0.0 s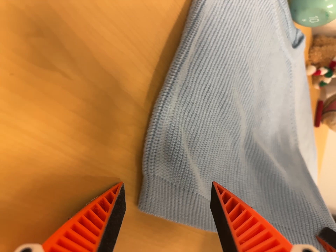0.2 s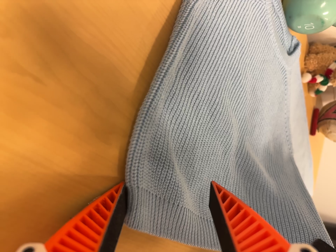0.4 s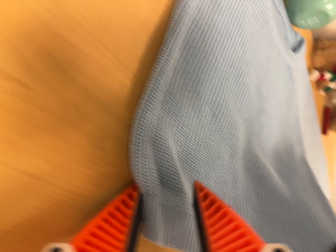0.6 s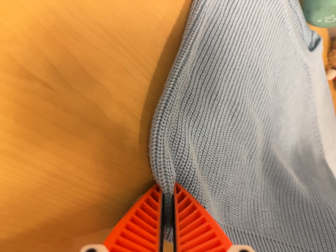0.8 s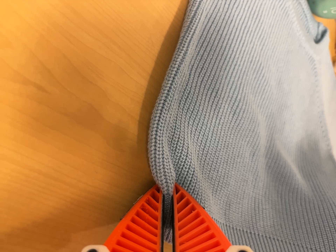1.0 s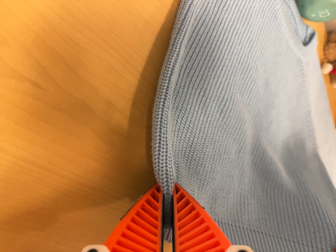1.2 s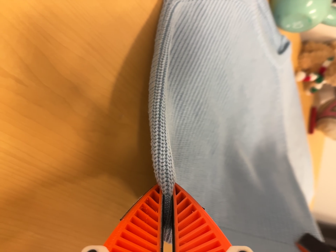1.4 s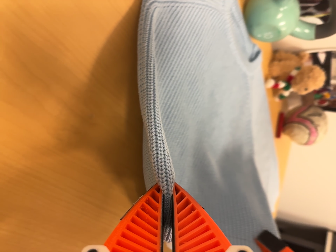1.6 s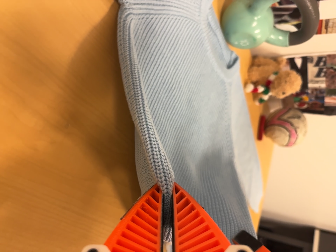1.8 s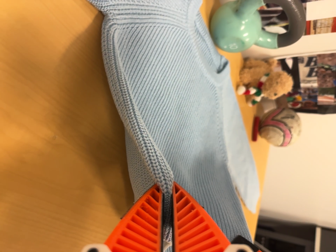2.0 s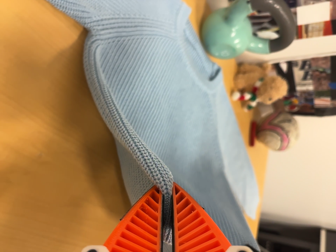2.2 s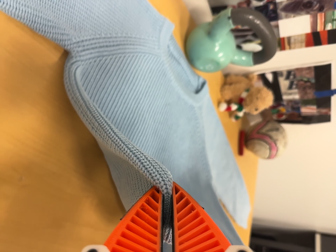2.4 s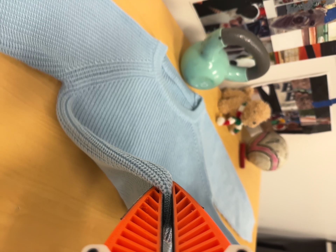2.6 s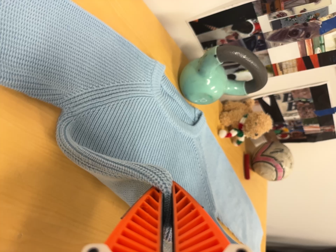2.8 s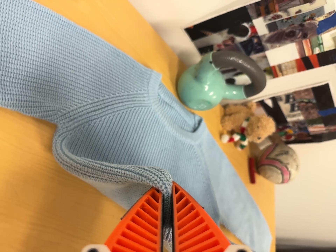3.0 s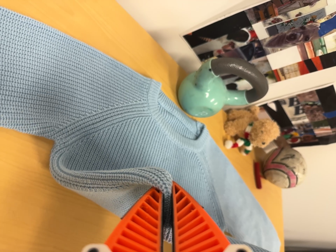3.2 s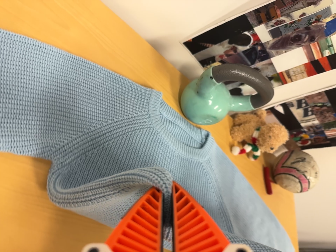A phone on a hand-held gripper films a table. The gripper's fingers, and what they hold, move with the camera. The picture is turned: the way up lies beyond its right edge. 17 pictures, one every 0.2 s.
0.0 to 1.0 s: The camera shifts only a little, or ends up much as it began.
1.0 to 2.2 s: The camera pans to its right by about 10 degrees. It travels to its right and backward, about 9 cm, so close, fixed things drift to the left.
2.2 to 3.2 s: The camera travels toward the top of its view and to its right, about 10 cm, so close, fixed things drift downward. It rolls about its line of sight by about 10 degrees, and the scene rotates counterclockwise.
The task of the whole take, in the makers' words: fold up.
The film runs forward here.
